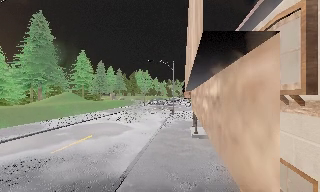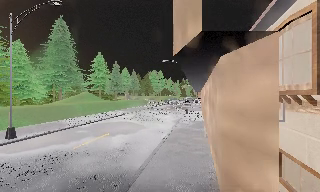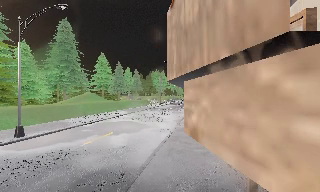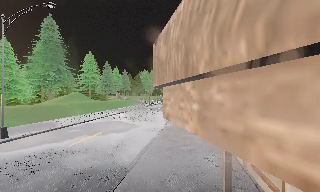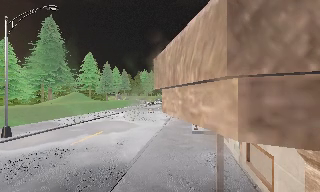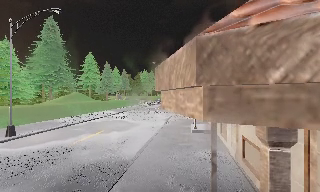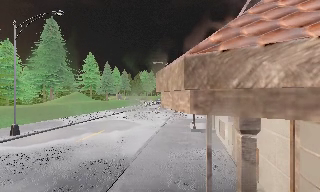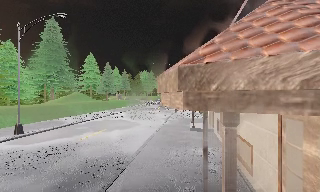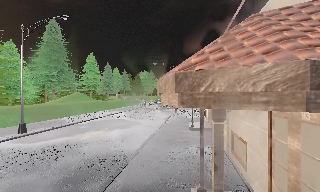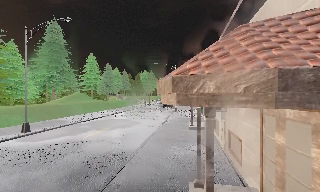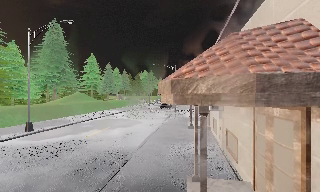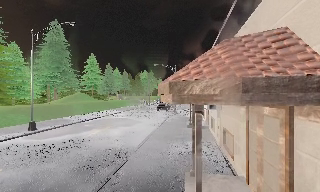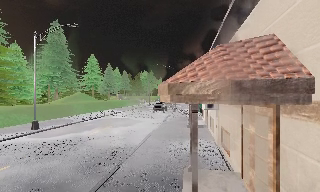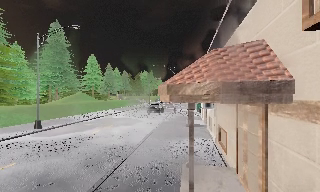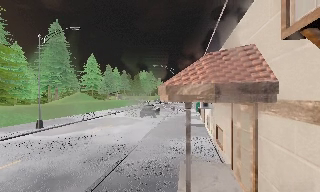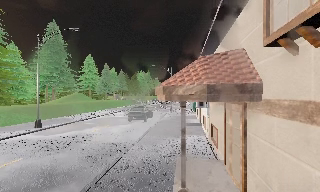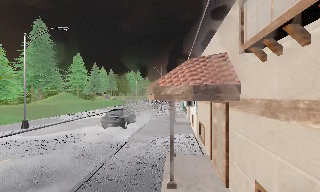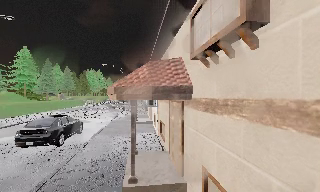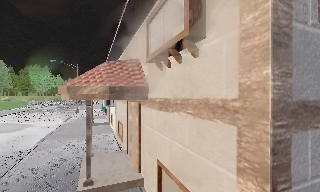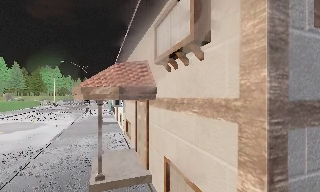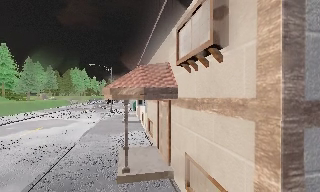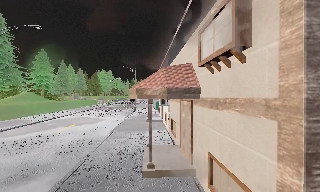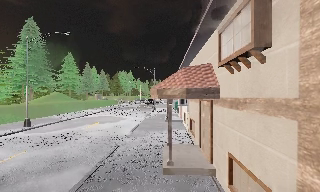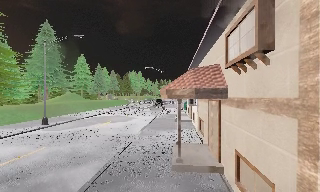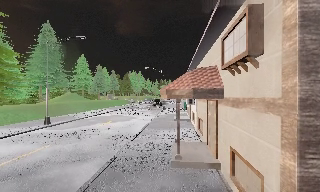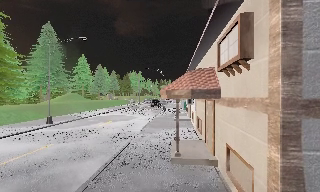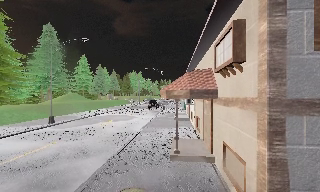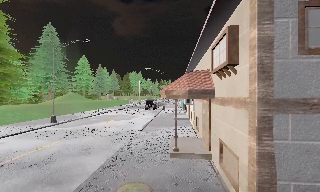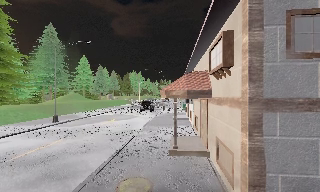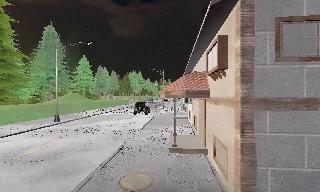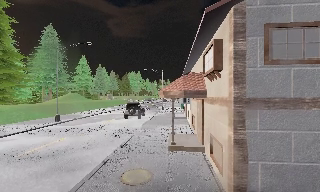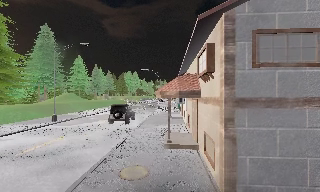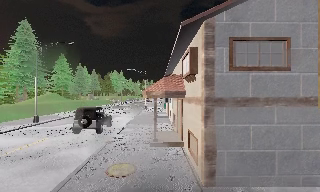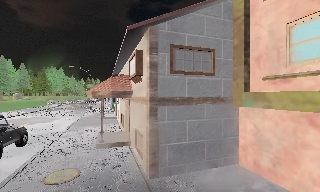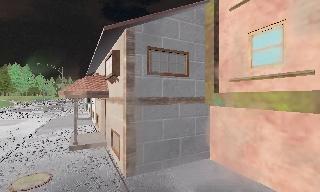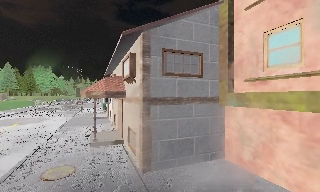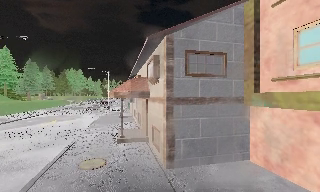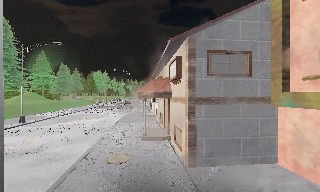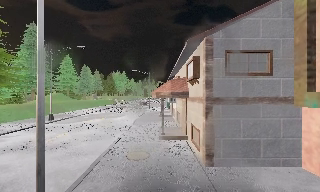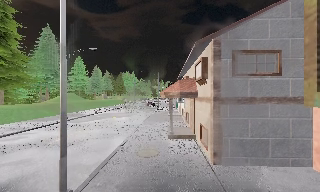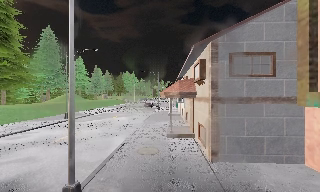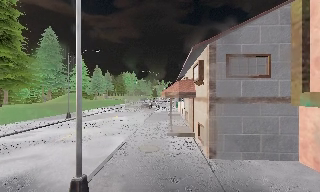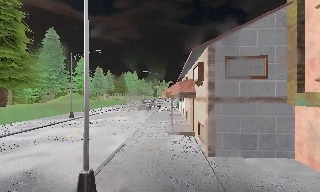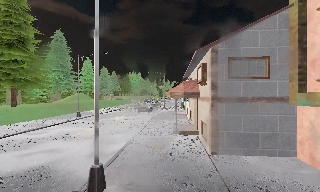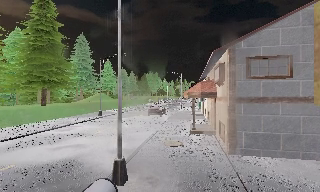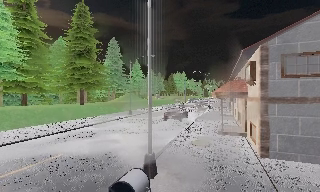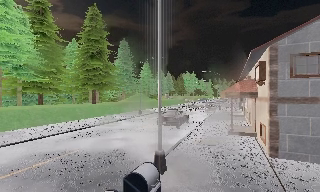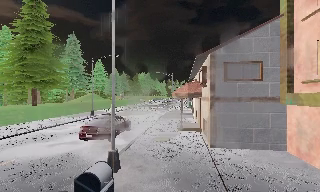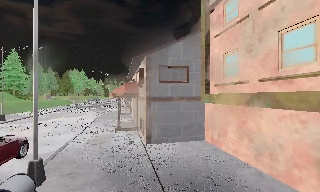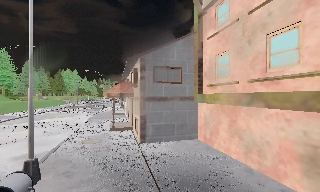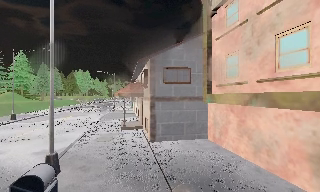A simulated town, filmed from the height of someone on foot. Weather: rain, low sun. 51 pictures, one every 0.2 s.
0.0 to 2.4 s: The camera travels backward, about 3.5 m, so what stands in front gets smaller.
2.4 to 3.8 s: The camera swings to its right by about 30 degrees, and the scene slides to the left. It travels backward, about 2 m, so what stands in front gets smaller.
3.8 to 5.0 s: The camera swings to its left by about 25 degrees, and the scene slides to the right. It travels backward, about 1.5 m, so what stands in front gets smaller.
5.0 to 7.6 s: The camera travels backward, about 3.5 m, so what stands in front gets smaller.
7.6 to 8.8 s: The camera swings to its left by about 10 degrees, and the scene slides to the right. It travels backward, about 1.5 m, so what stands in front gets smaller.
8.8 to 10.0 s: The camera swings to its right by about 25 degrees, and the scene slides to the left. It travels backward, about 1.5 m, so what stands in front gets smaller.
The film runs backward here.
